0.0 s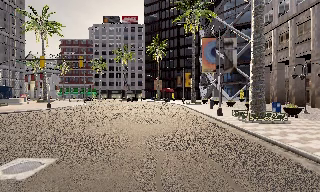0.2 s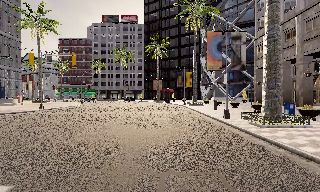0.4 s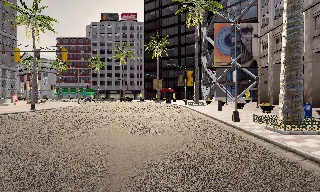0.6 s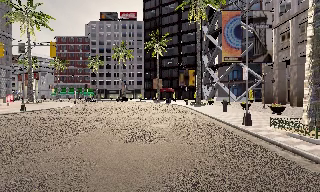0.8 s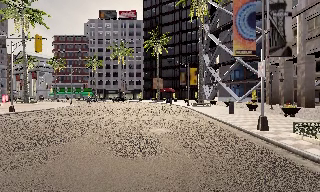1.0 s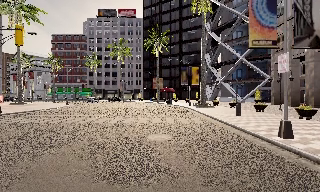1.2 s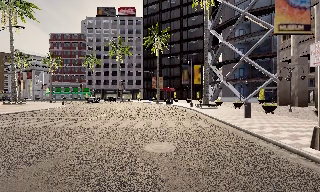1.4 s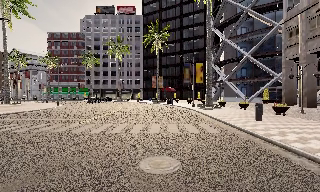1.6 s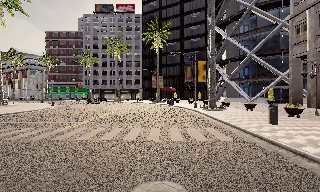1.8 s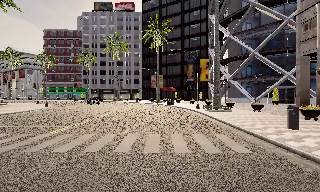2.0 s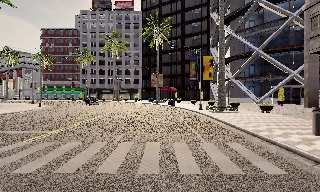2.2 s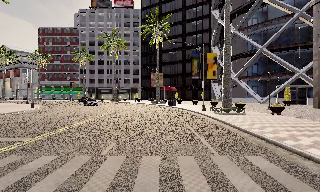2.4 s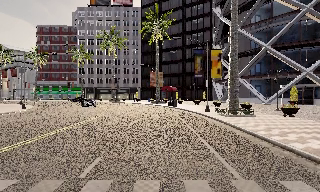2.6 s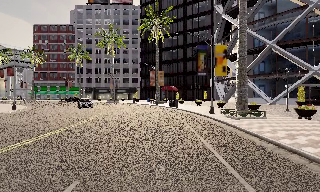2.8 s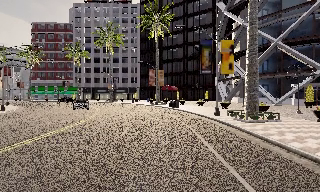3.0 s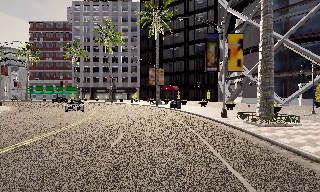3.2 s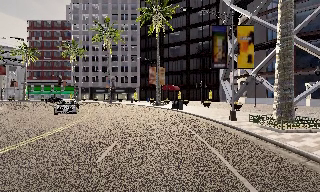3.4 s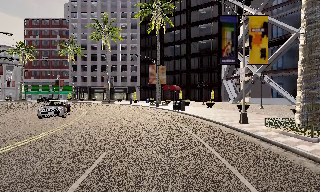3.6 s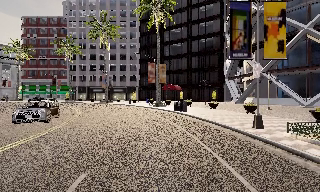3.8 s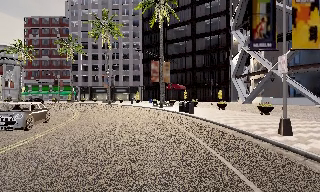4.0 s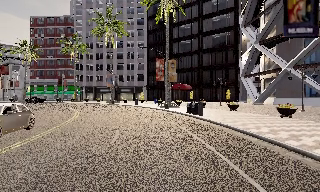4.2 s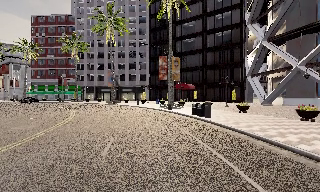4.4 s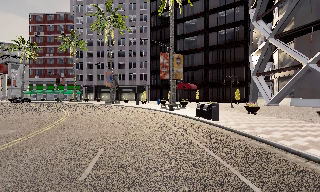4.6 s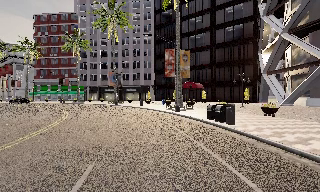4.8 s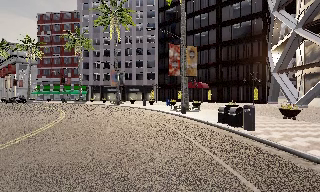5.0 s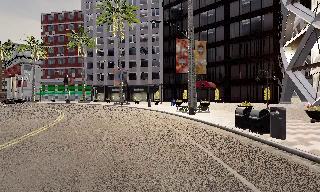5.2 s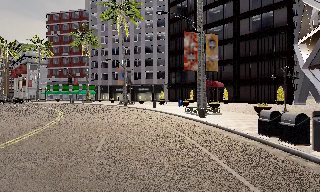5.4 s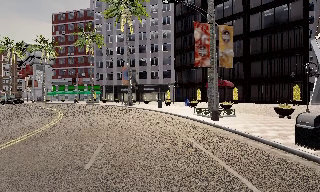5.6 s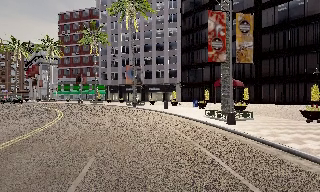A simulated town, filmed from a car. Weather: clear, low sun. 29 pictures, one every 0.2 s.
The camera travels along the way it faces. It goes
forward.
0.0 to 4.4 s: The camera travels forward, about 30 m, so what stands in front looms larger.
4.4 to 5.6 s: The camera pans to its left, which is counterclockwise from overhead, by about 10 degrees. It travels forward, about 8 m, so what stands in front looms larger.
The film runs forward here.
